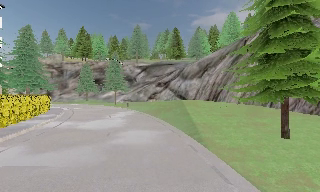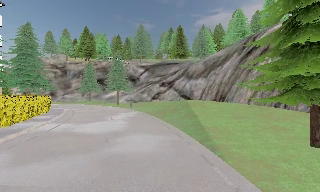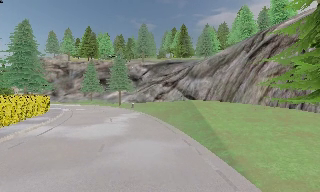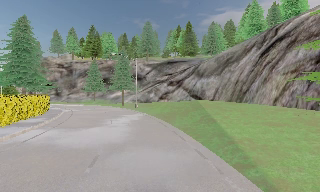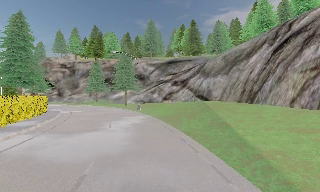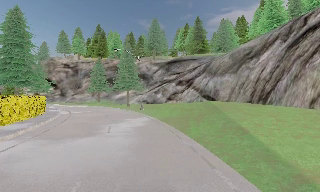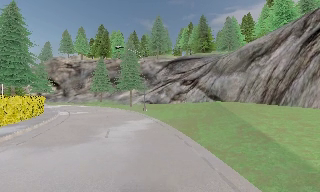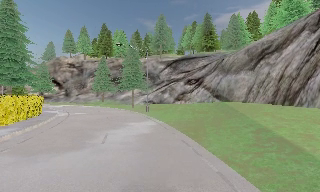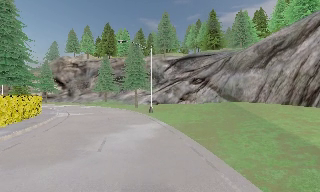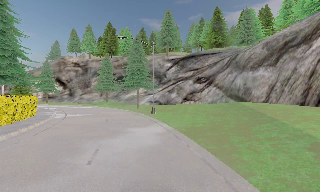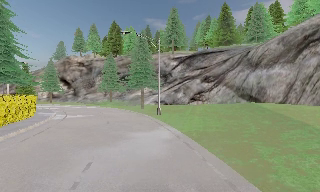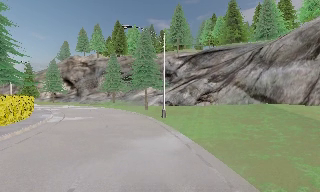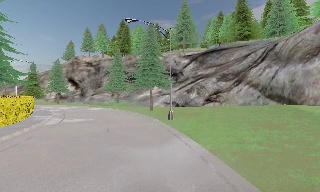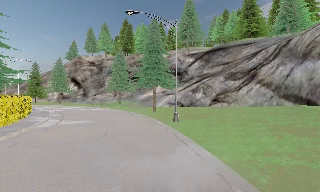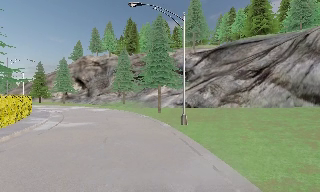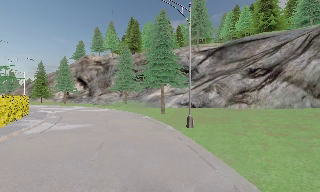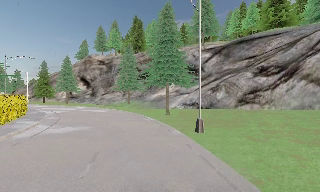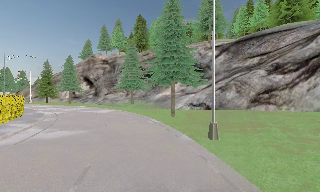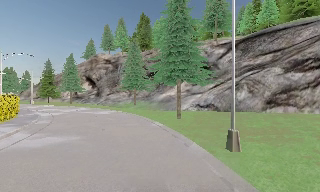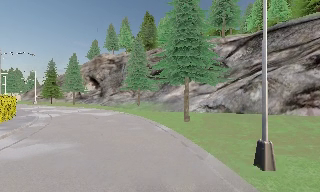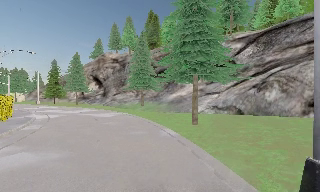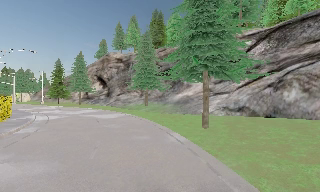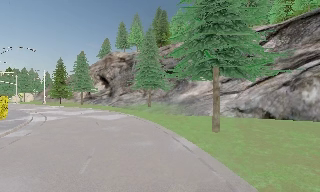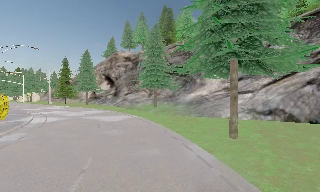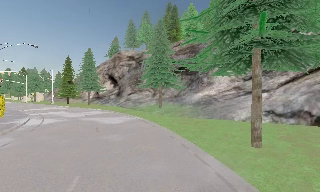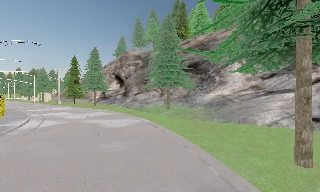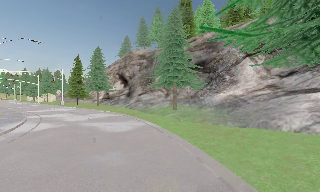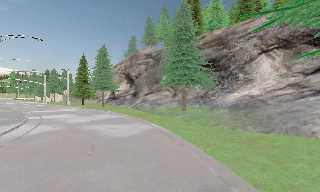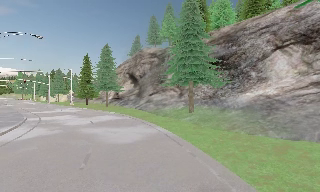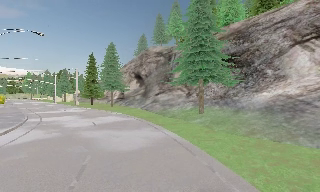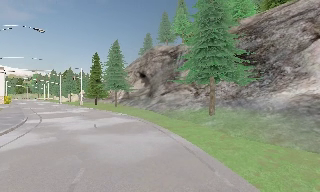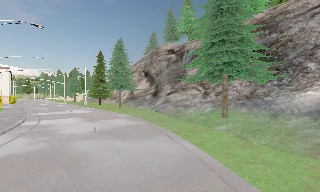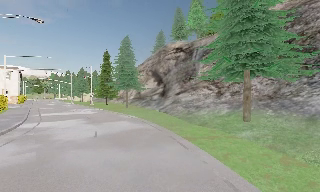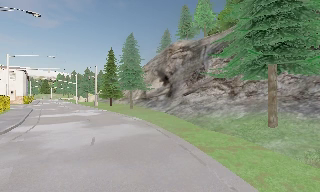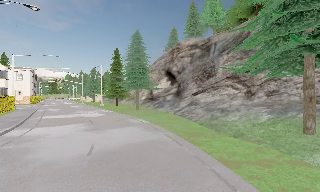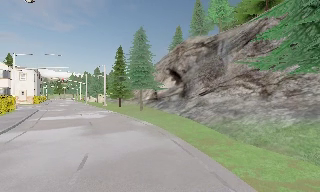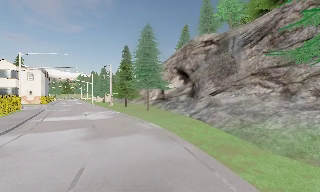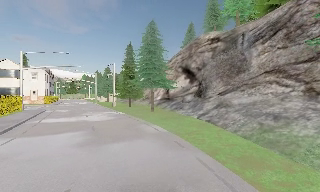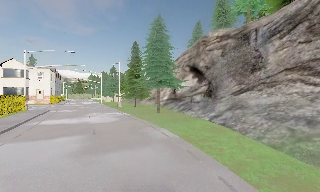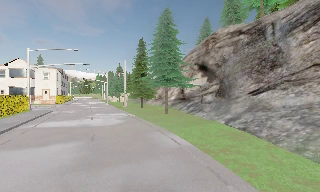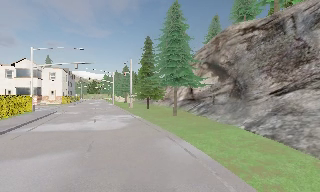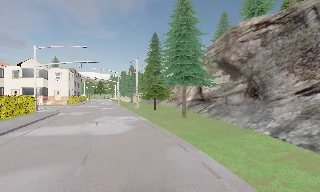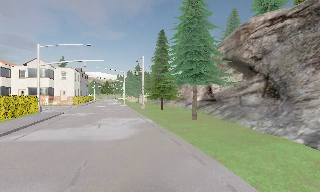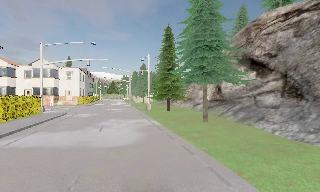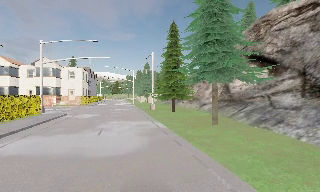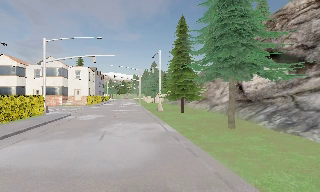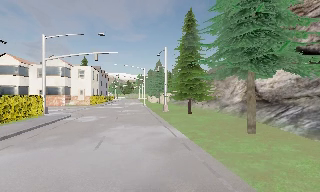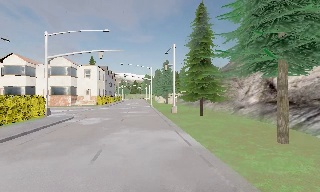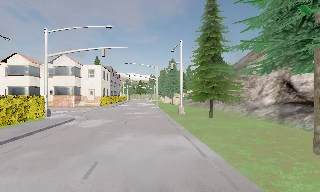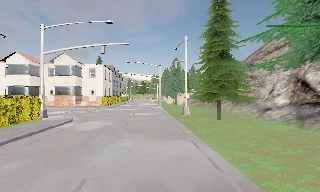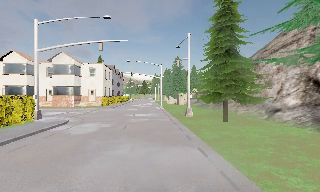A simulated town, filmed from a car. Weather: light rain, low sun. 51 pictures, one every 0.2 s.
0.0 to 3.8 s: The camera pans to its left, which is counterclockwise from overhead, by about 25 degrees. It travels forward, about 25 m, so what stands in front looms larger.
3.8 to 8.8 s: The scene slides to the right, as the camera pans about 50 degrees to its left. It travels forward, about 30 m.
8.8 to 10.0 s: The camera travels forward, about 7 m, so what stands in front looms larger.
The film runs forward here.
